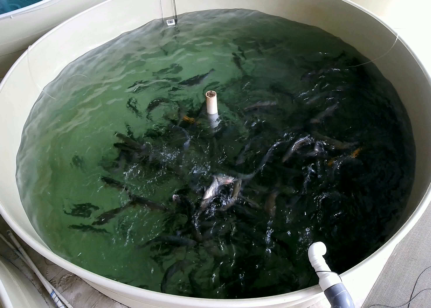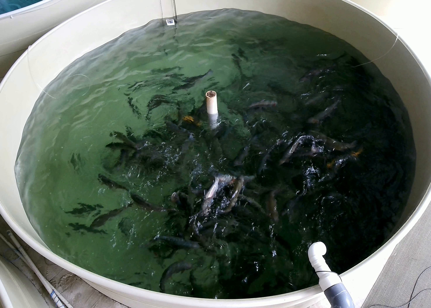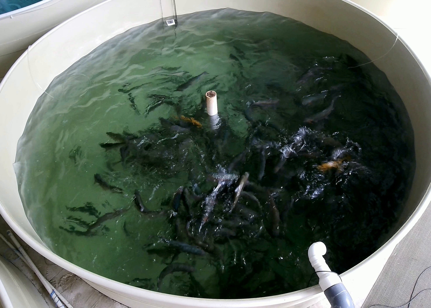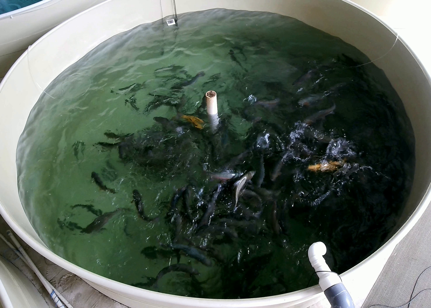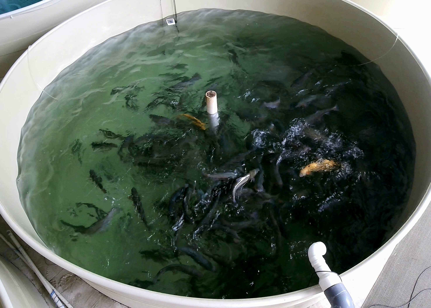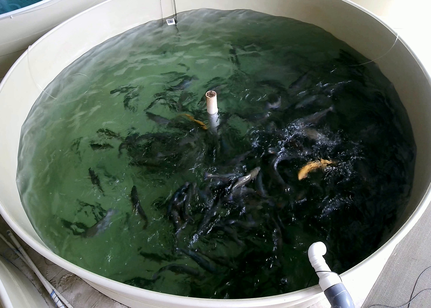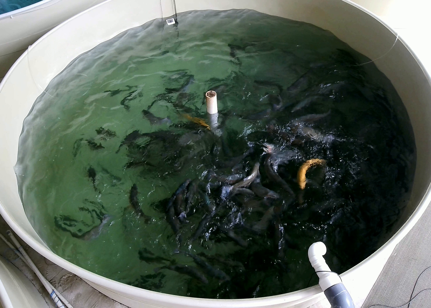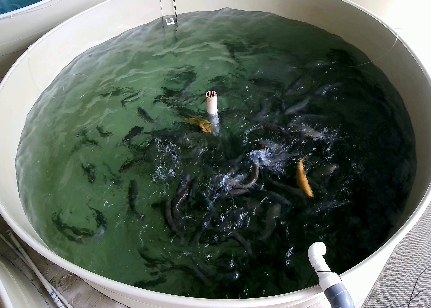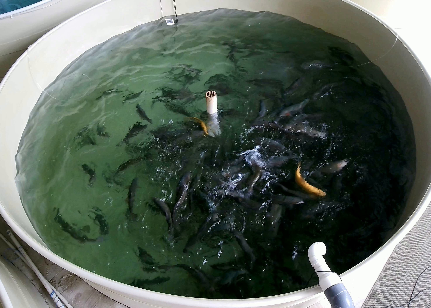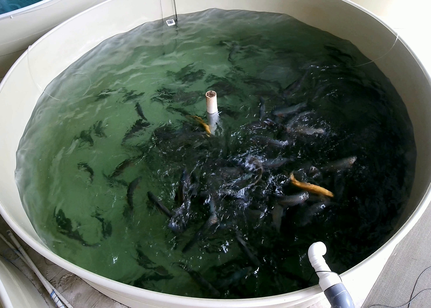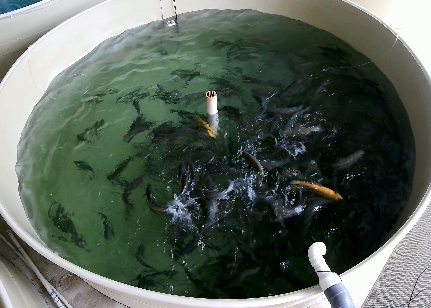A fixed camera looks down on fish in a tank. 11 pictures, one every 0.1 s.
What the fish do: Strong feeding.
